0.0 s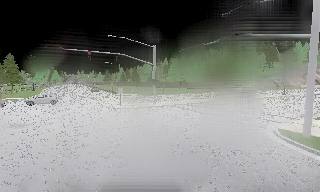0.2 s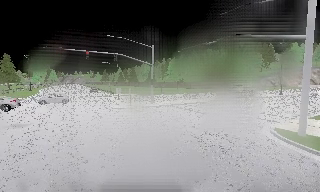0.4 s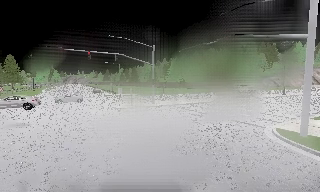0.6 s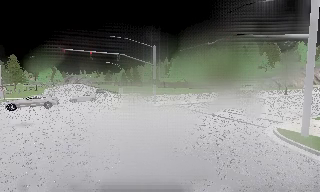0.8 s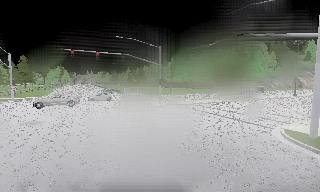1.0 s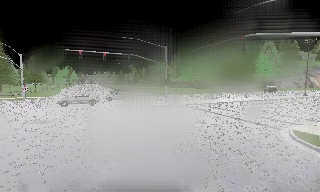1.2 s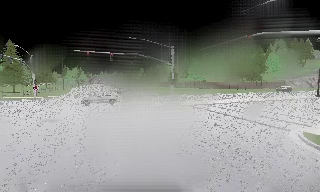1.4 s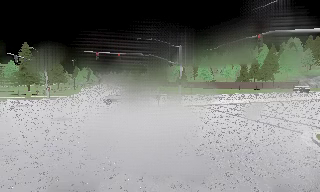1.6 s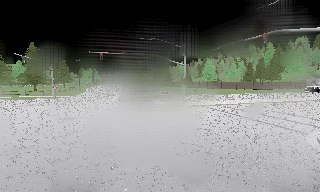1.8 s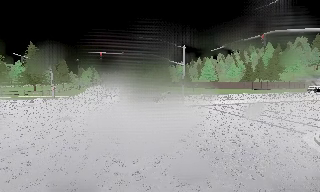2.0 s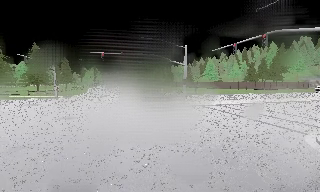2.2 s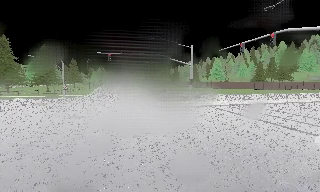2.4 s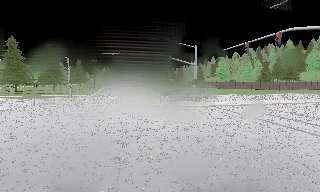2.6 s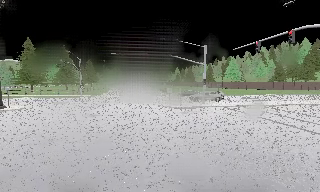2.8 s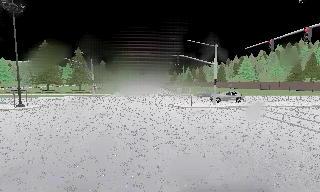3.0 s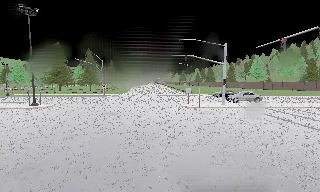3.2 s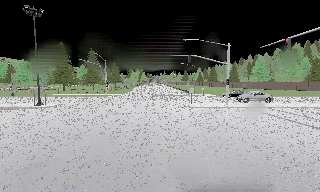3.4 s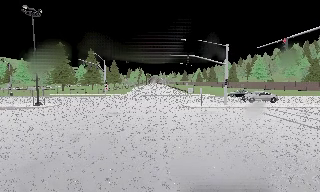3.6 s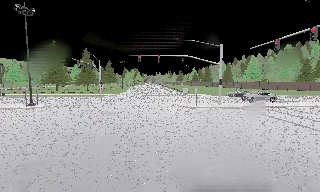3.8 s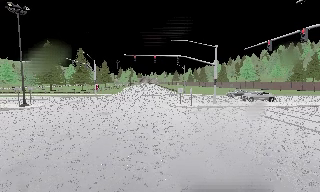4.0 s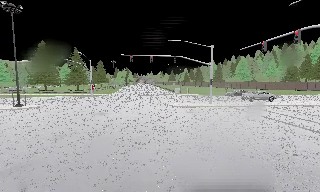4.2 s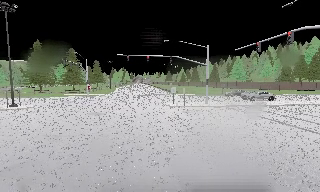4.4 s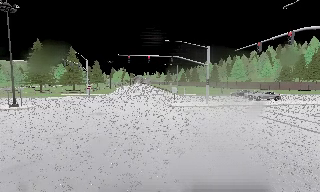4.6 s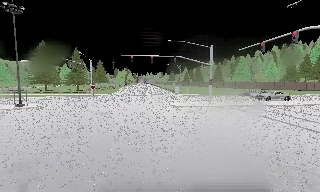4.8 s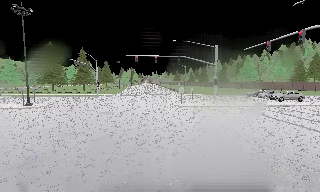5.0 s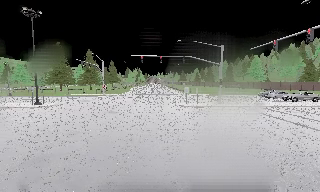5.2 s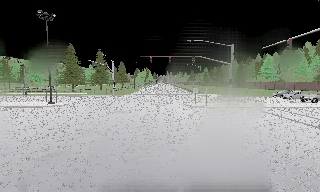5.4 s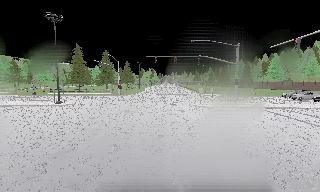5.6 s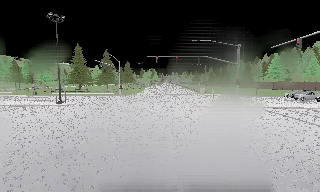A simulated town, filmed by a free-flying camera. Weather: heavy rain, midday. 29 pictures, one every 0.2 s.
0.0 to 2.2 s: The camera pans to its left, which is counterclockwise from overhead, by about 15 degrees. It travels to its right and backward, about 1 m.
2.2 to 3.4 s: The camera swings to its left by about 10 degrees, and the scene slides to the right.
3.4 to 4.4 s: The camera shifts only a little, or ends up much as it began.
4.4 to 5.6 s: The camera swings to its left by about 10 degrees, and the scene slides to the right.
The film runs backward here.
